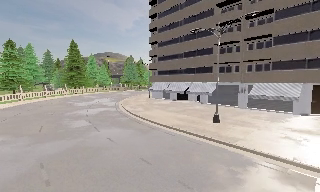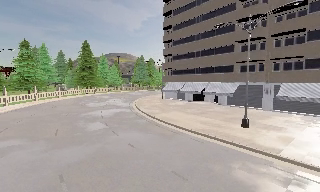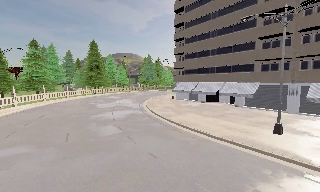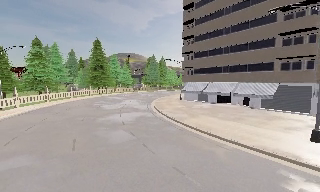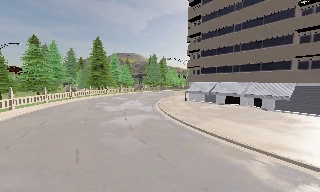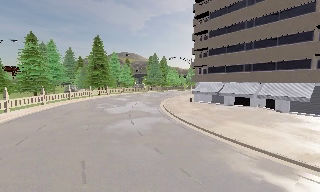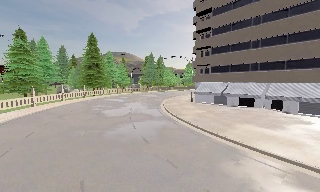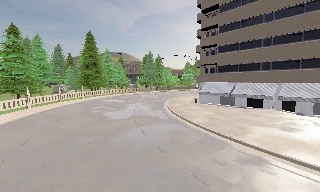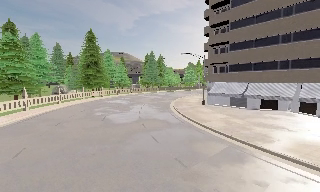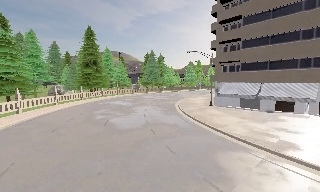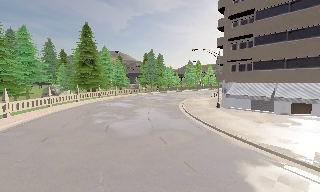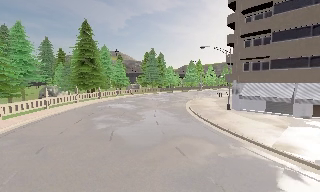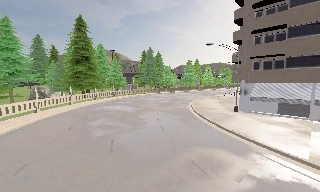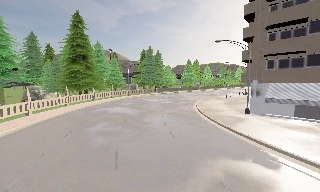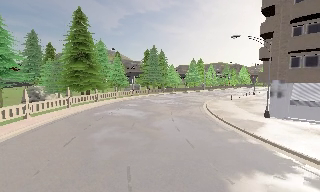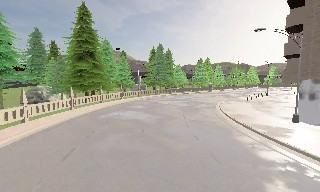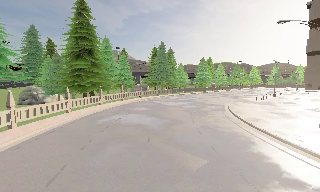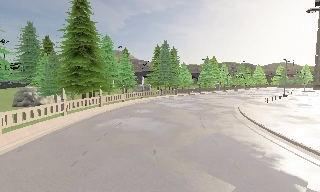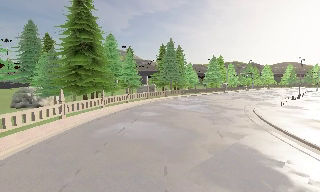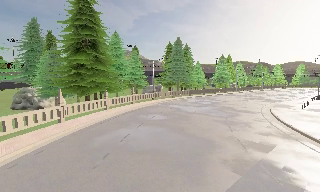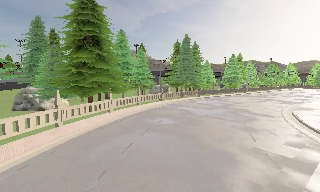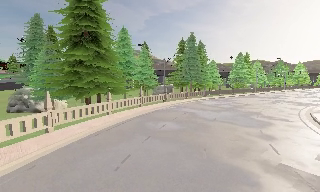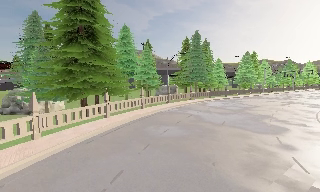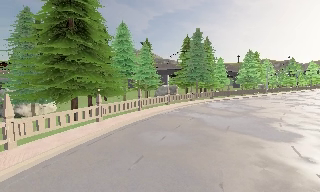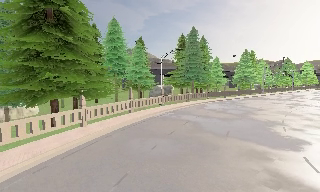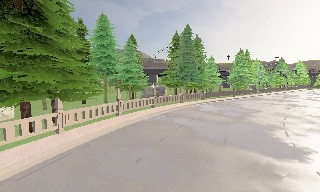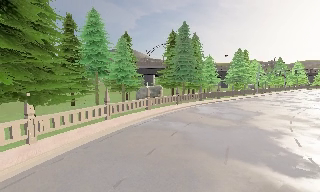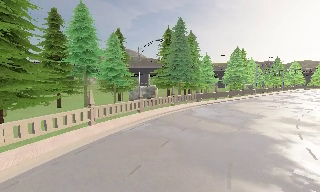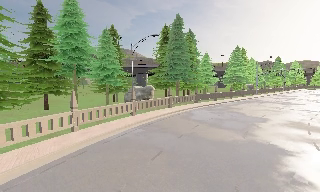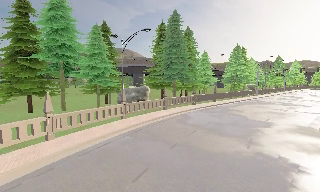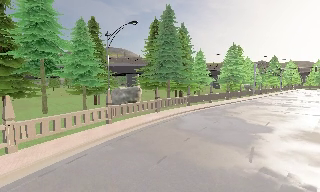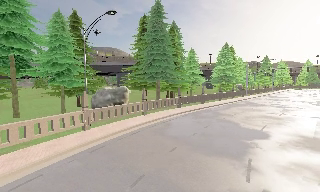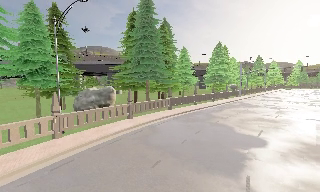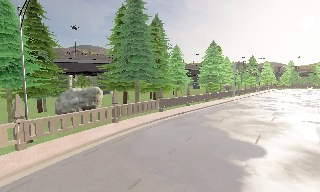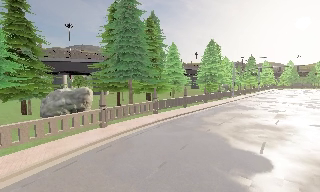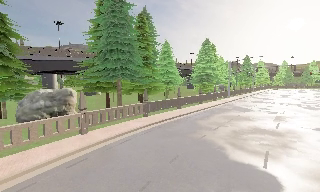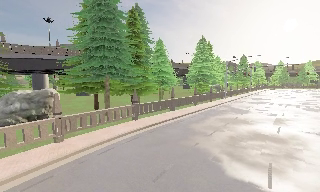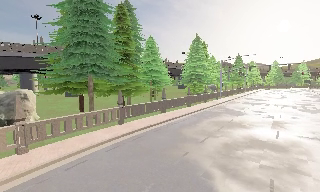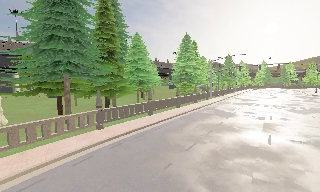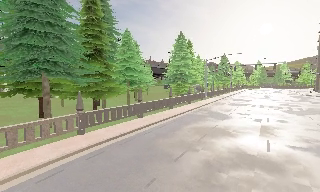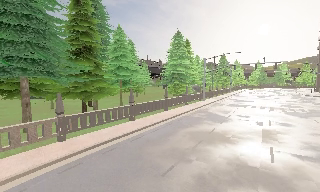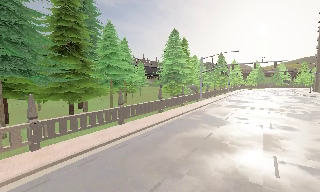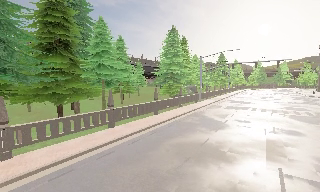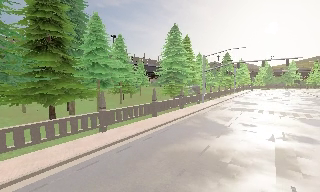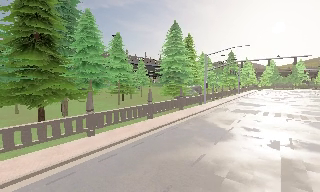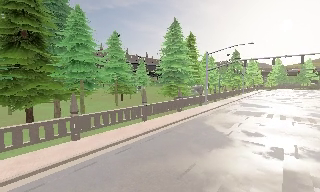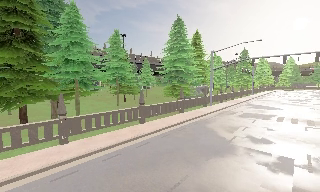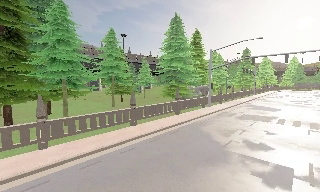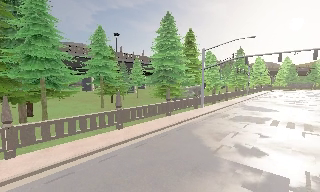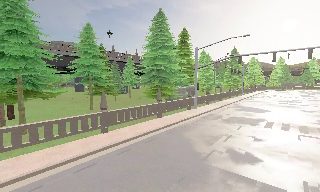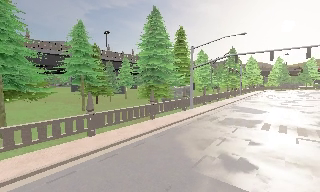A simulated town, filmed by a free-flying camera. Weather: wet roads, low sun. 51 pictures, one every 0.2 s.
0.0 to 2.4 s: The camera travels forward and to its left, about 20 m, so what stands in front looms larger.
2.4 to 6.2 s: The camera travels forward, about 30 m, so what stands in front looms larger.
6.2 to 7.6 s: The camera pans to its right, which is clockwise from overhead, by about 10 degrees. It travels forward and to its right, about 10 m, so what stands in front looms larger.
7.6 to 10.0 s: The camera travels forward and to its right, about 13 m, so what stands in front looms larger.
The film runs forward here.
